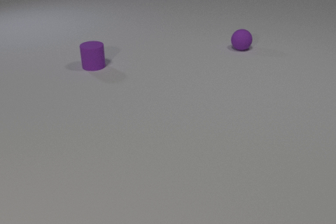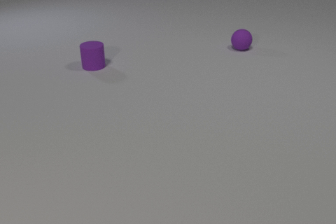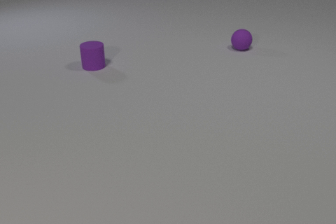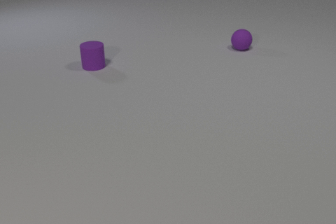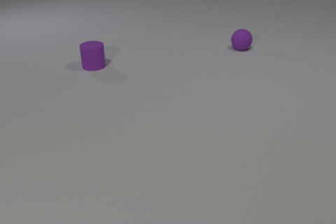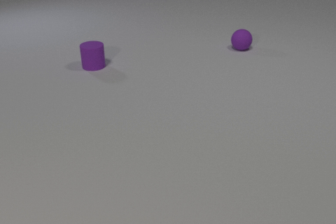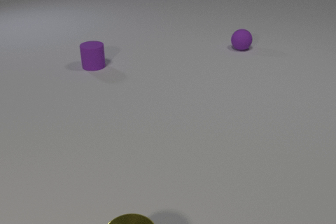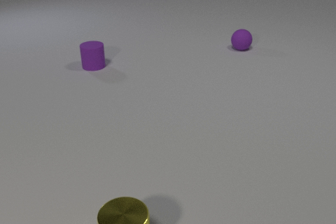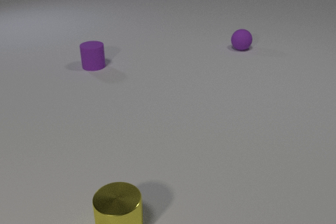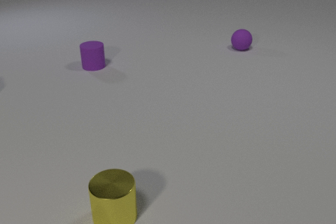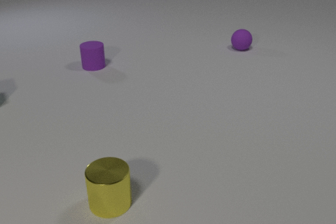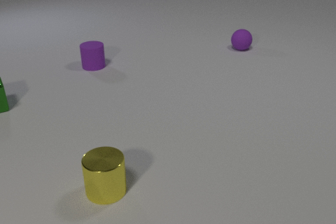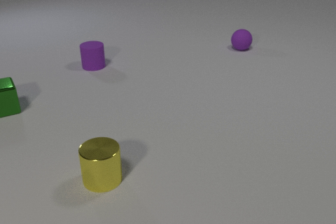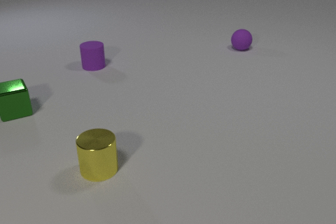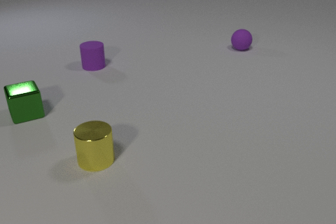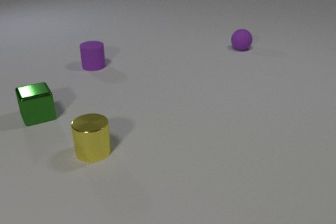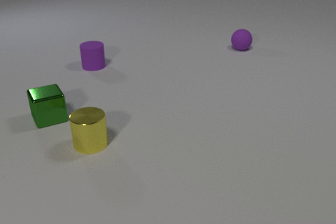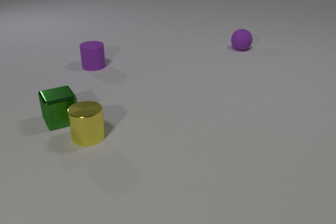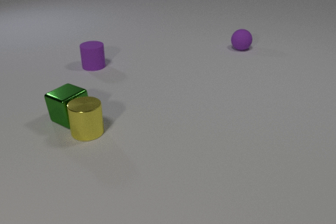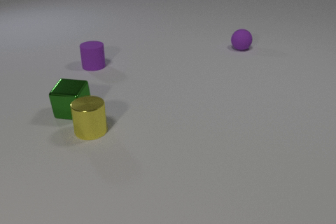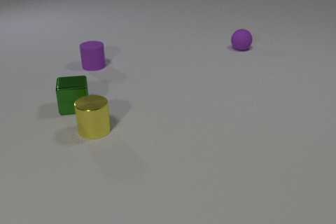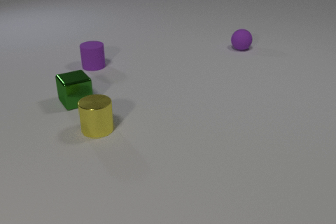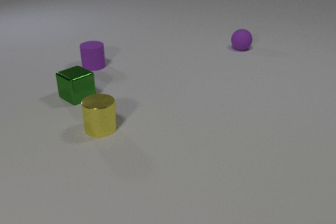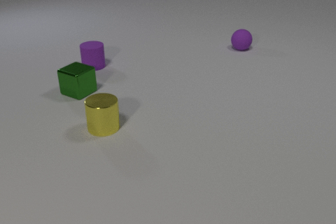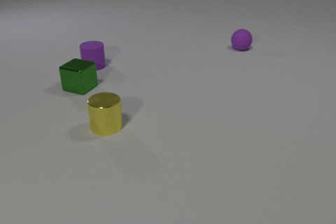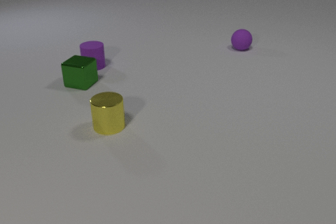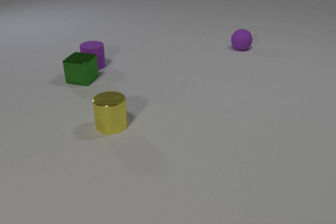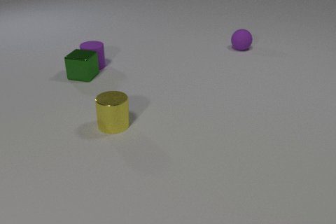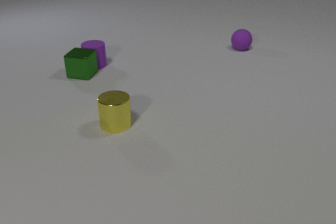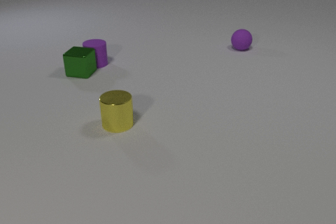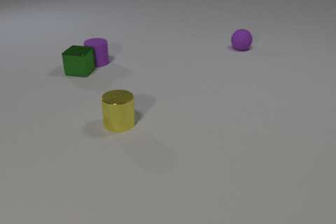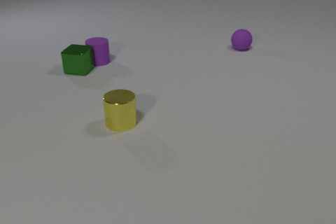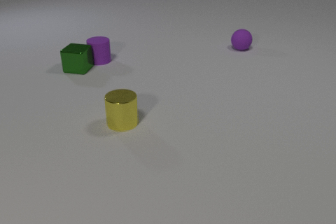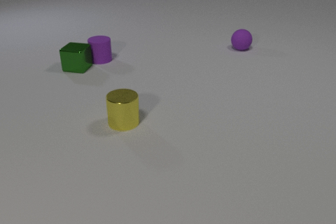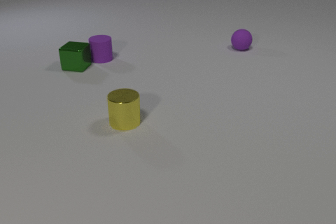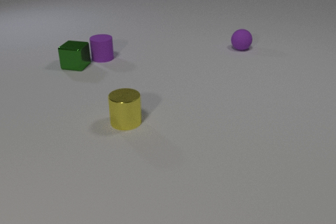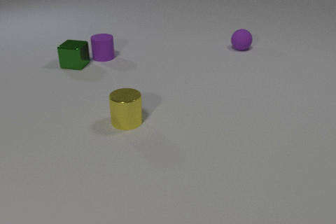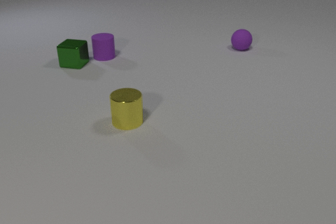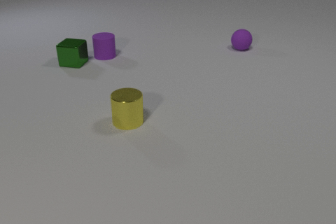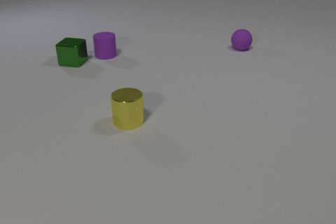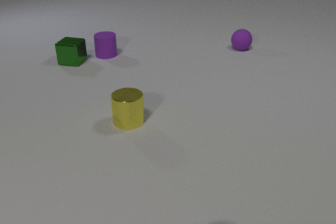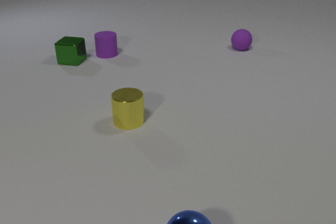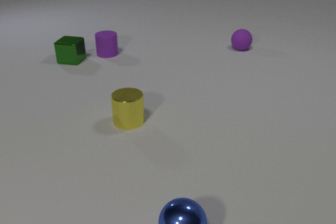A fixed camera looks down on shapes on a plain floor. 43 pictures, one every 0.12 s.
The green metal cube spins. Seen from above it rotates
counterclockwise.
The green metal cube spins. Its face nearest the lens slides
to the right.
0.00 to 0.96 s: The yellow metal cylinder comes in at the bottom edge, slides away from the camera.
0.96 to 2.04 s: The yellow metal cylinder slides away from the camera. The green metal cube comes in at the left edge, slides to the right and toward the camera.
2.04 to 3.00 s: The yellow metal cylinder slides to the right and away from the camera. The green metal cube slides away from the camera, spins so that its near face slides to the right, counterclockwise seen from above. The yellow metal cylinder and the green metal cube collide.
3.00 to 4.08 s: The yellow metal cylinder slides to the right. The green metal cube slides away from the camera. The purple rubber cylinder slides away from the camera and to the right. The green metal cube and the purple rubber cylinder collide.
4.08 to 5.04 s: The green metal cube slides away from the camera. The purple rubber cylinder slides away from the camera and to the right. The blue metal sphere comes in at the bottom edge, rolls away from the camera and to the left.
What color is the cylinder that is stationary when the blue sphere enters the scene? yellow.
How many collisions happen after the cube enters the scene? 2.
What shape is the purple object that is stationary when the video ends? sphere.
